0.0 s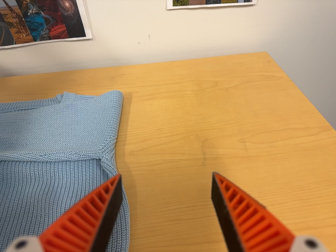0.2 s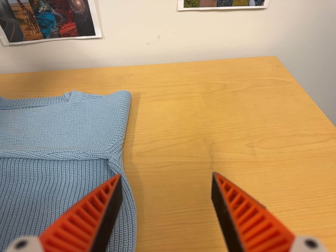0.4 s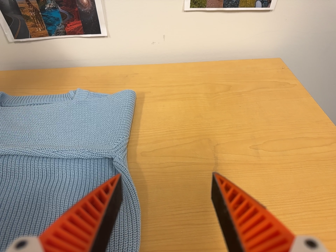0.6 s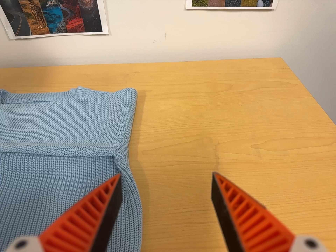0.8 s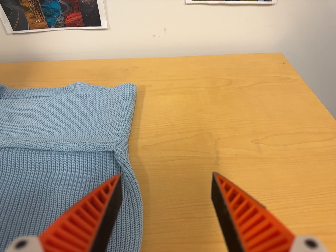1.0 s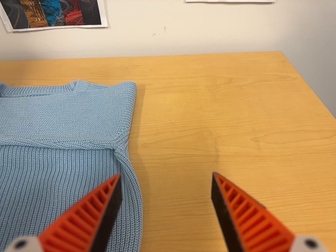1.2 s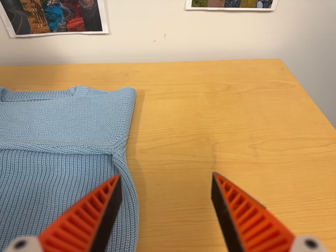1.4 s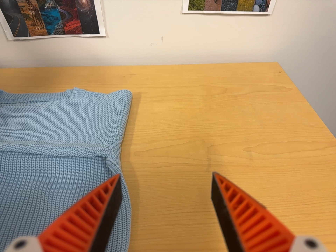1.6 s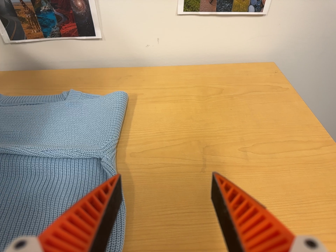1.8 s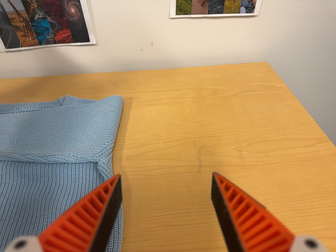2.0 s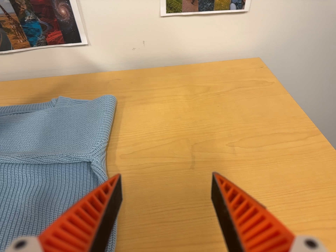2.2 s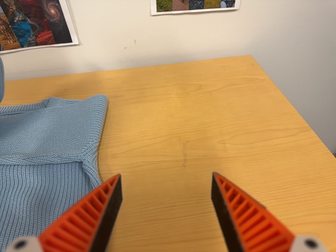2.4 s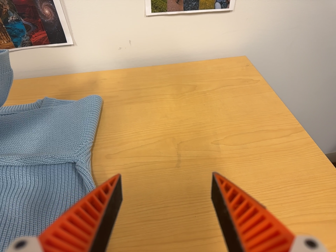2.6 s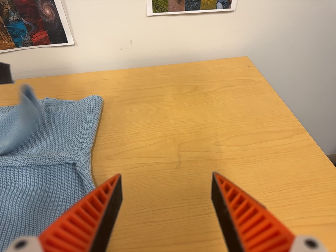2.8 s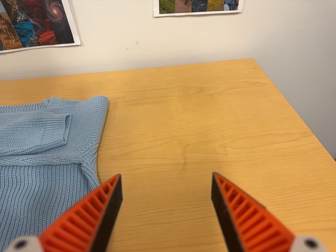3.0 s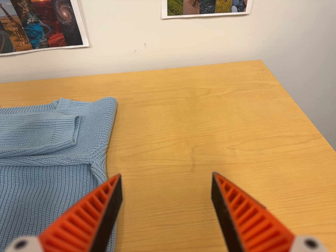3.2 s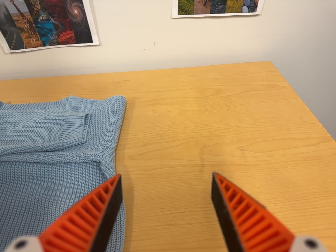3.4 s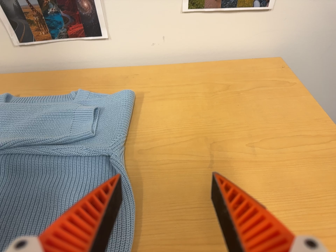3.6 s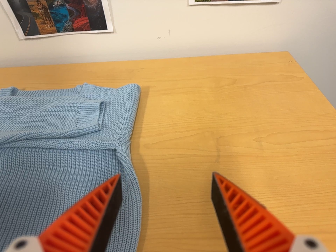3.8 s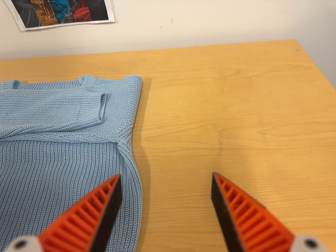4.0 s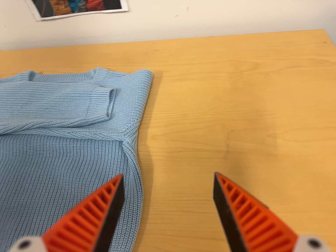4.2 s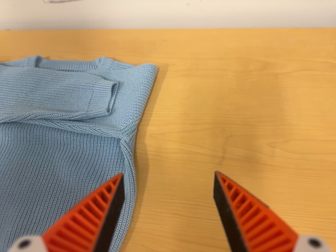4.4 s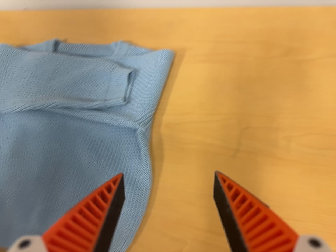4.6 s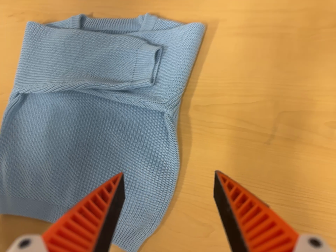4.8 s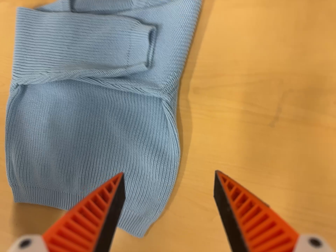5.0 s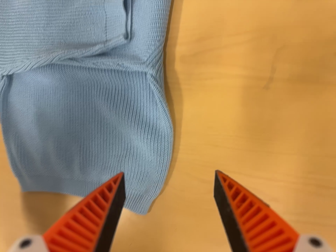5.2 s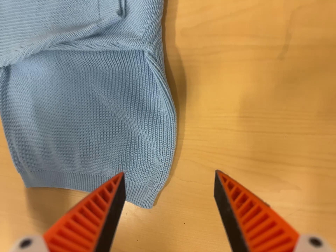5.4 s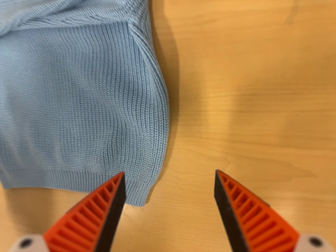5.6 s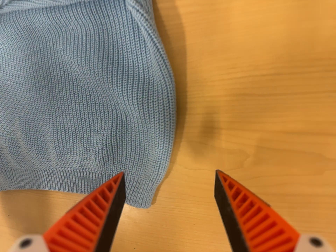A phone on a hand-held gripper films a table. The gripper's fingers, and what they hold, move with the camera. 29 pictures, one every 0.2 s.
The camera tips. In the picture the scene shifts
upward.
0.0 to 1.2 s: The camera shifts only a little, or ends up much as it began.
1.2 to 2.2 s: The camera travels to its right, about 5 cm, so close, fixed things drift to the left.
2.2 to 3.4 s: The camera shifts only a little, or ends up much as it began.
3.4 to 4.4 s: The camera pans to its left by about 15 degrees. It travels toward the top of its view and to its right, about 14 cm. Its aim tips toward the bottom of its view by about 25 degrees.
4.4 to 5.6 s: The camera pans to its left by about 15 degrees. It travels forward and to its right, about 18 cm, so what stands in front looms larger. Its aim tips toward the bottom of its view by about 25 degrees, and the scene shifts upward. It rolls about its line of sight by about 15 degrees, and the scene rotates counterclockwise.
The film runs forward here.
